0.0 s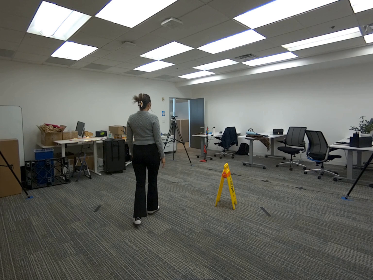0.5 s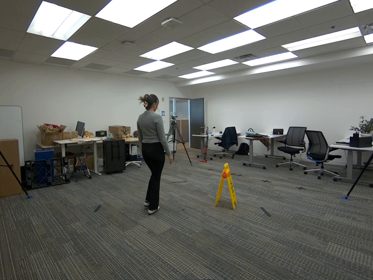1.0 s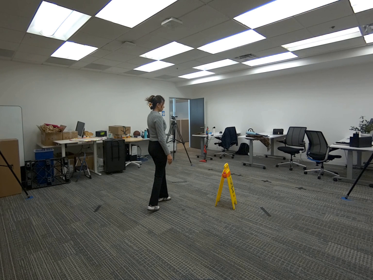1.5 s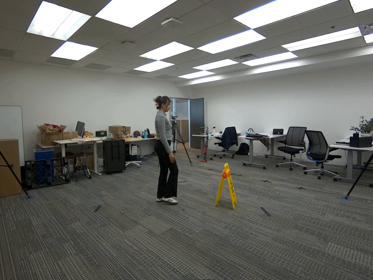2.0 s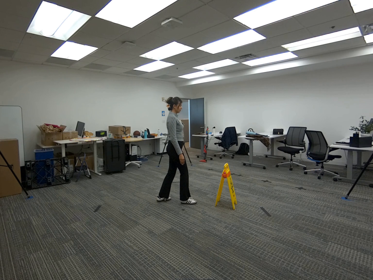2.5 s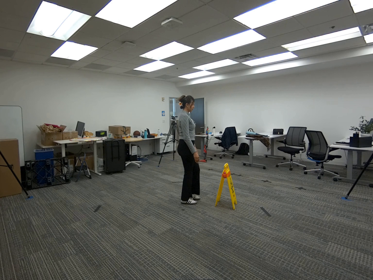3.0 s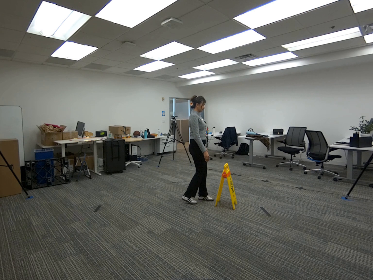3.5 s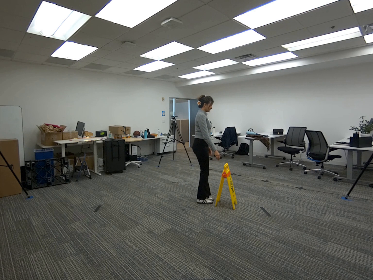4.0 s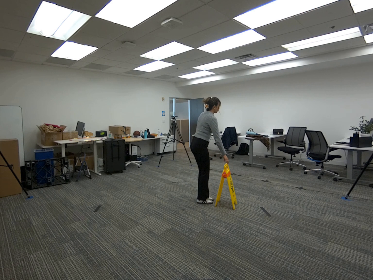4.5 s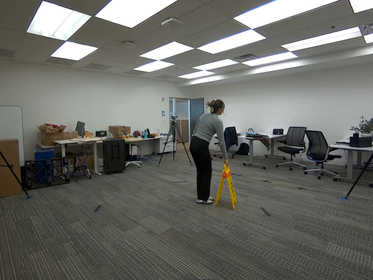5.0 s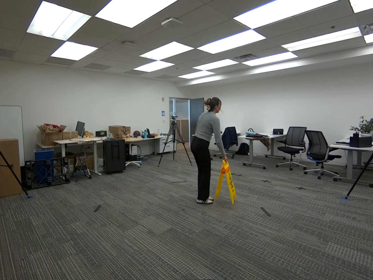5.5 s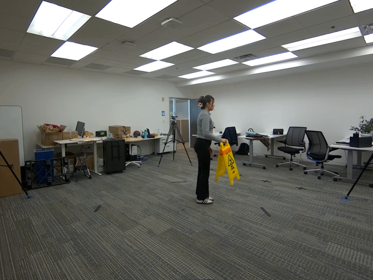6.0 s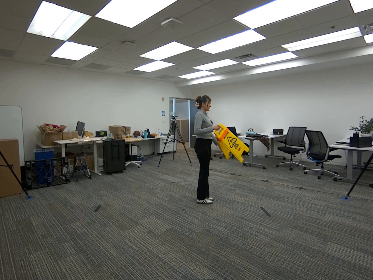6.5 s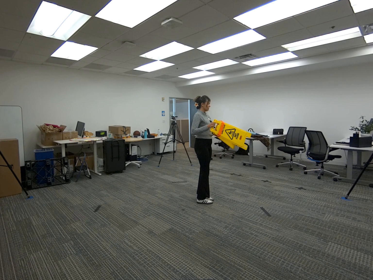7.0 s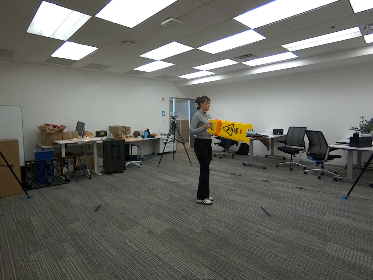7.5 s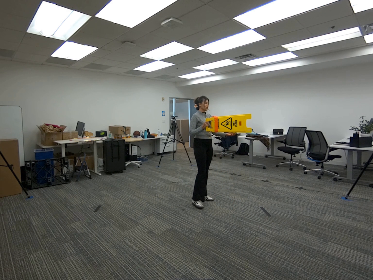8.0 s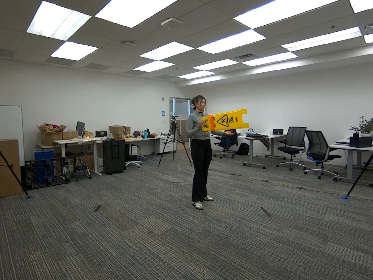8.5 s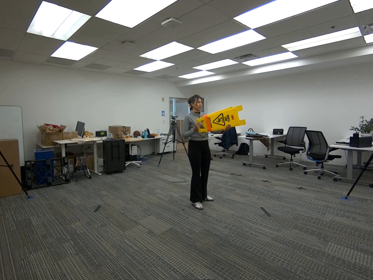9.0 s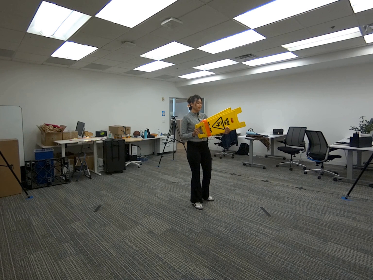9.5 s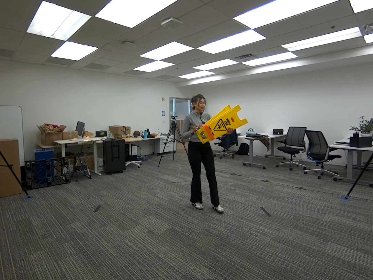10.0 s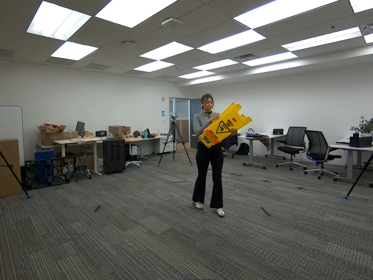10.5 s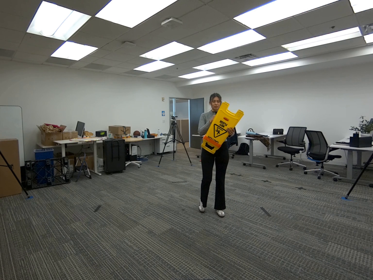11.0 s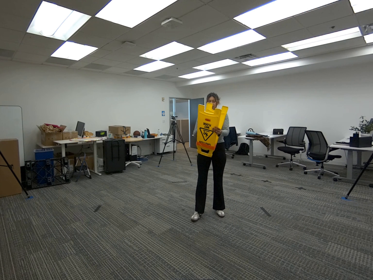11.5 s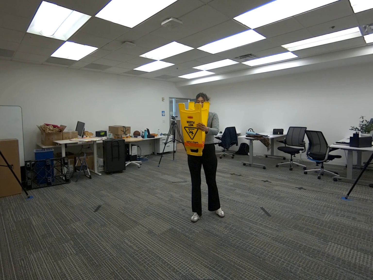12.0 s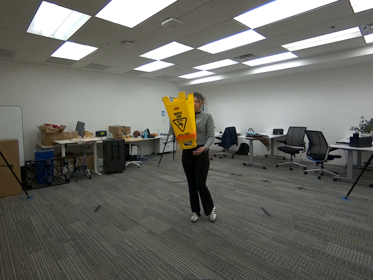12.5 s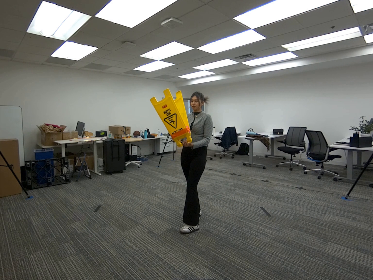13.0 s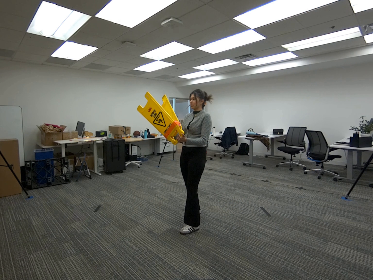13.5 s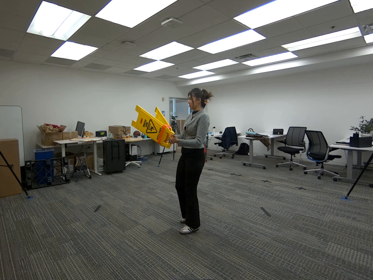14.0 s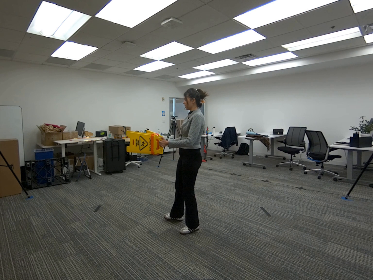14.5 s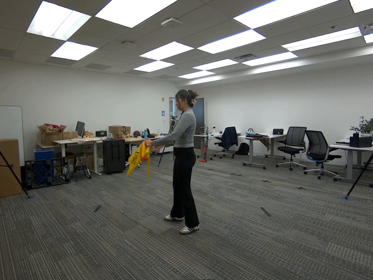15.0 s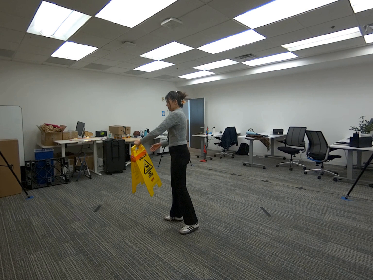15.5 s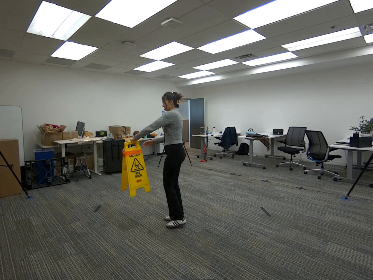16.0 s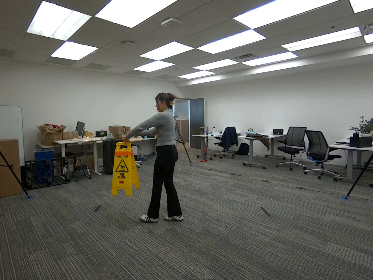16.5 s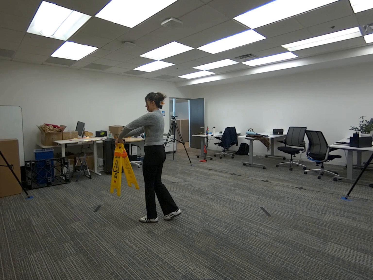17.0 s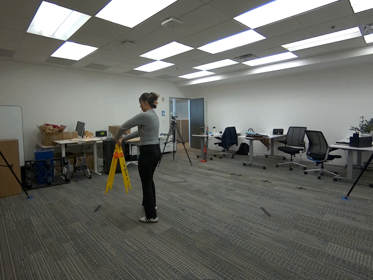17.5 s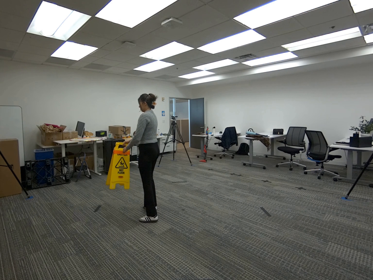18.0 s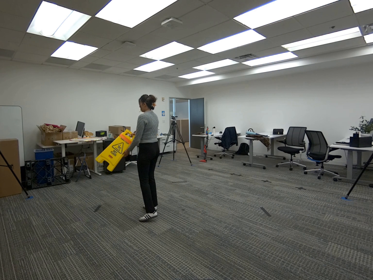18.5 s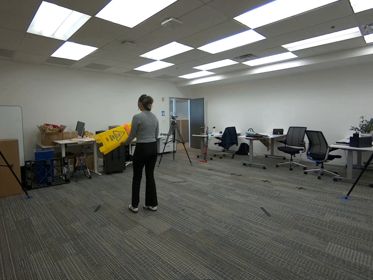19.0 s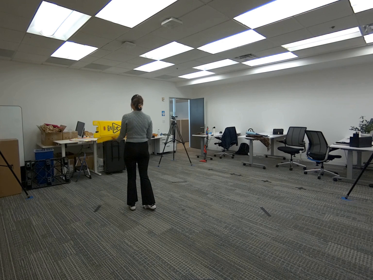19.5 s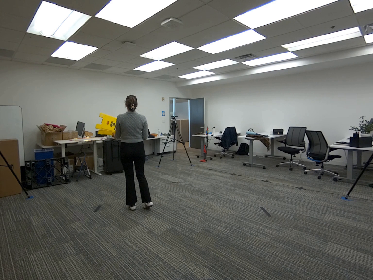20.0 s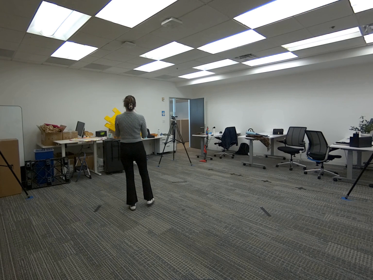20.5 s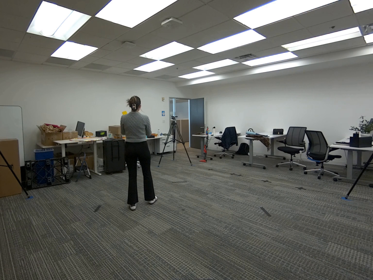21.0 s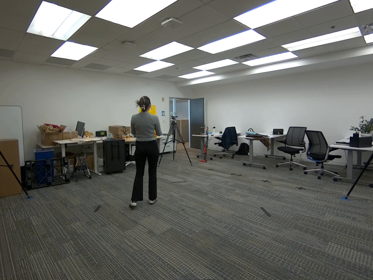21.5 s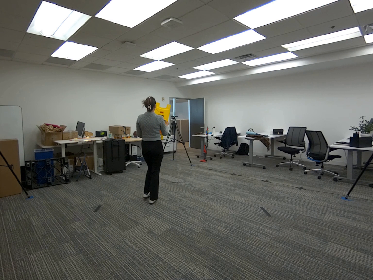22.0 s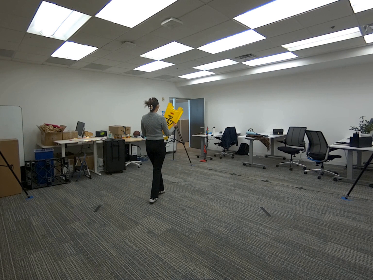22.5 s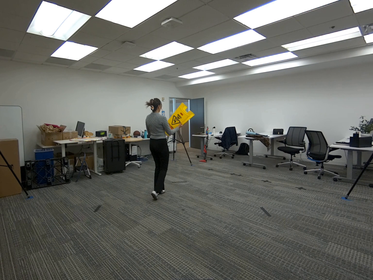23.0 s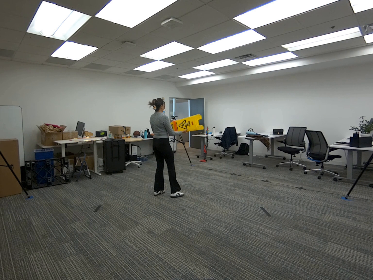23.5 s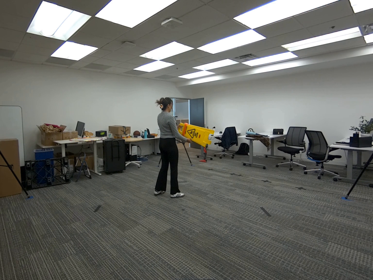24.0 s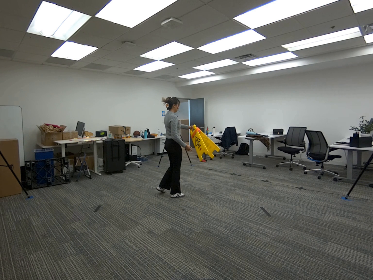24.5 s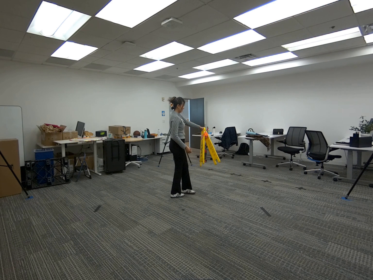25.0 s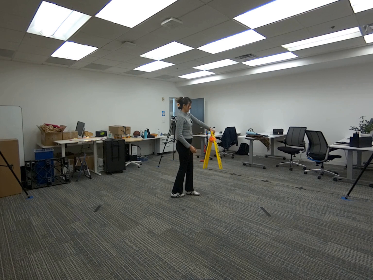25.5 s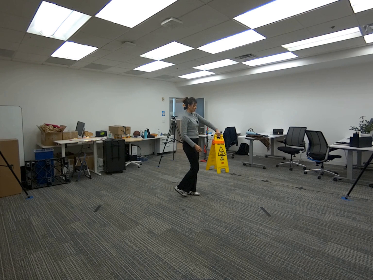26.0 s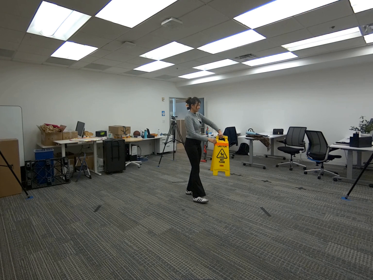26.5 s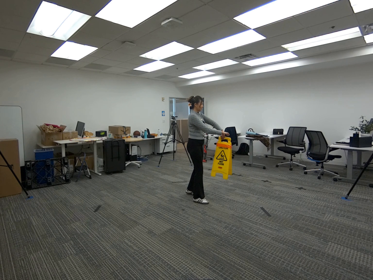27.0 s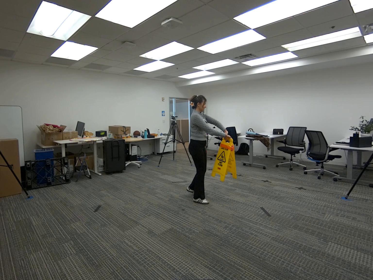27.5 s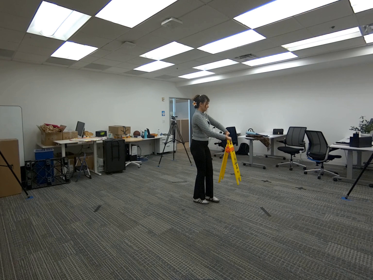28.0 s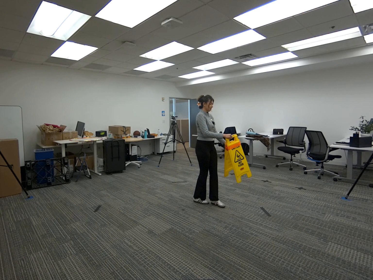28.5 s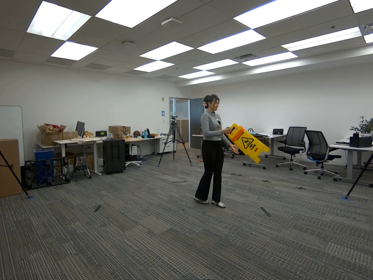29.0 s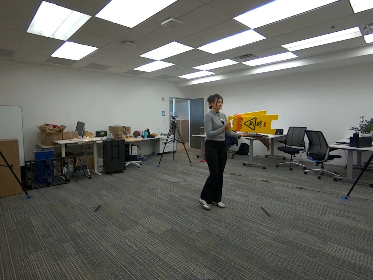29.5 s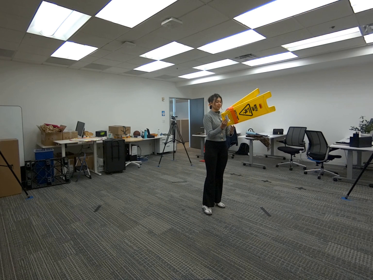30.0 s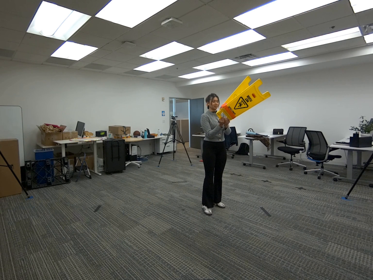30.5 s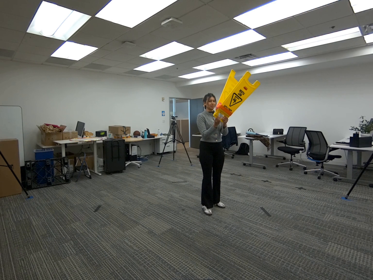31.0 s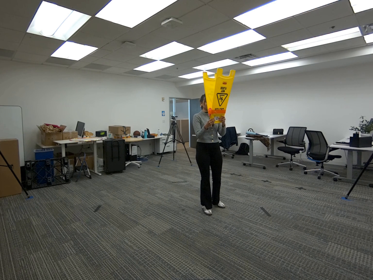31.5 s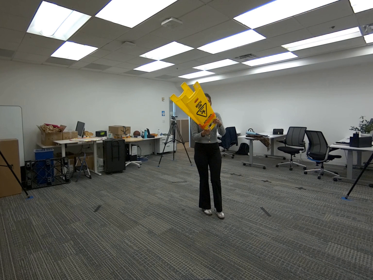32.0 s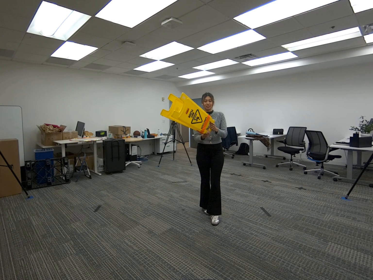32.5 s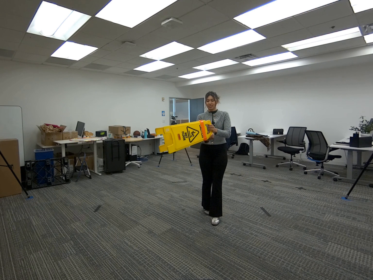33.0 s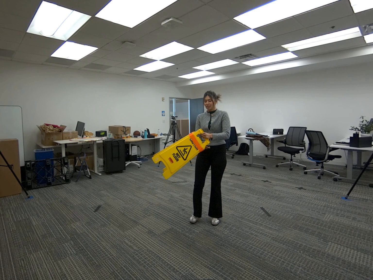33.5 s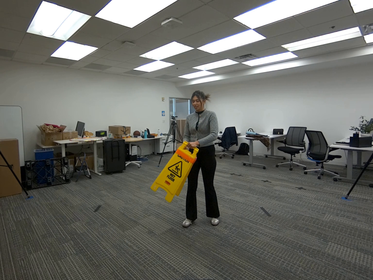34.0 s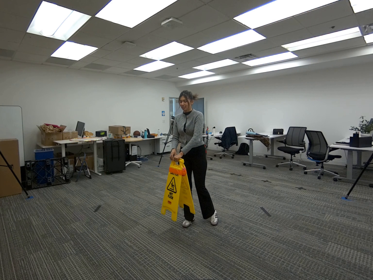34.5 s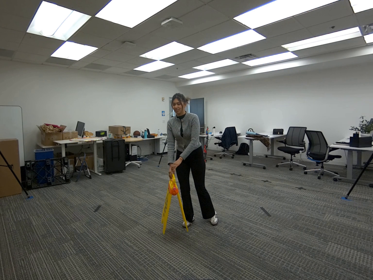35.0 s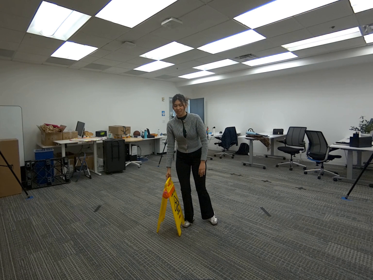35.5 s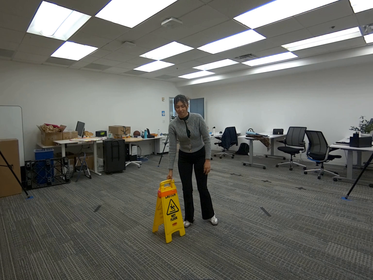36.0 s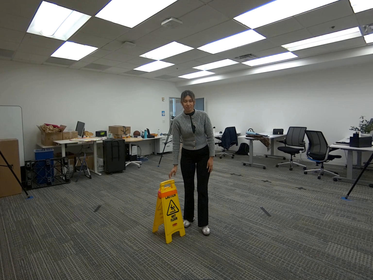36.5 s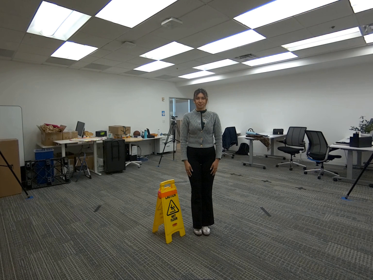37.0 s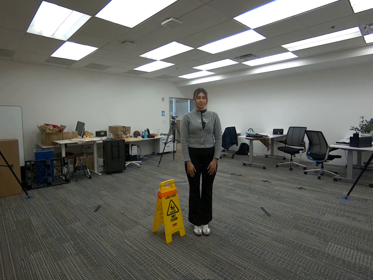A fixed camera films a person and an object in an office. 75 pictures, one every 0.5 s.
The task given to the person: Walk to the wet floor sign and pick it up with both hands. While holding the sign, rotate it in midair as you walk in a circle so it is visible from all angles. When finished, place the sign back on the ground.
